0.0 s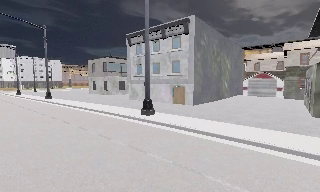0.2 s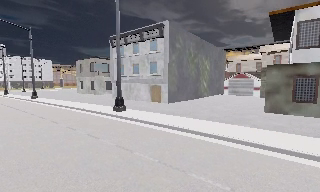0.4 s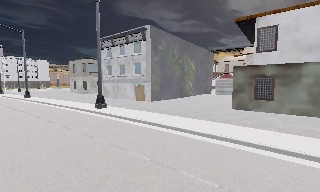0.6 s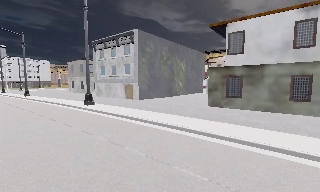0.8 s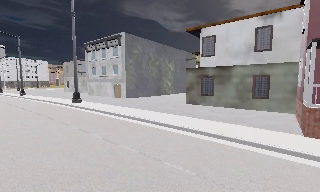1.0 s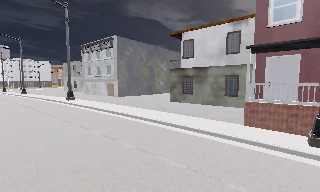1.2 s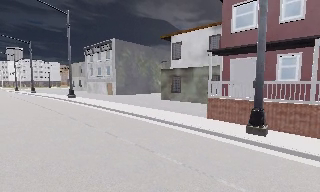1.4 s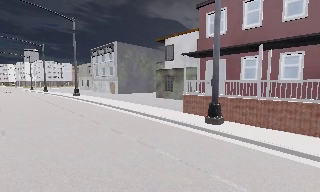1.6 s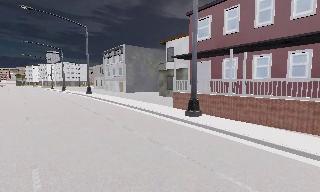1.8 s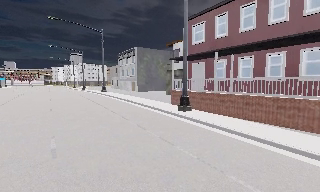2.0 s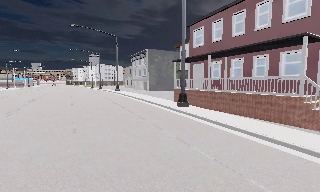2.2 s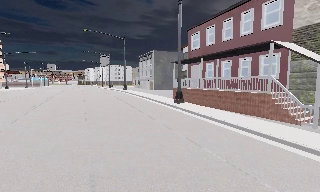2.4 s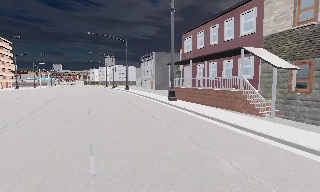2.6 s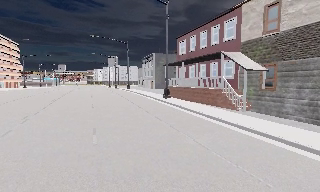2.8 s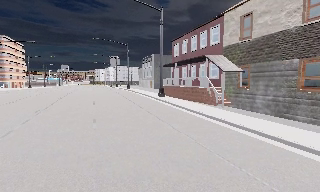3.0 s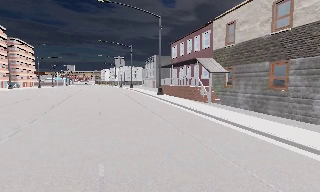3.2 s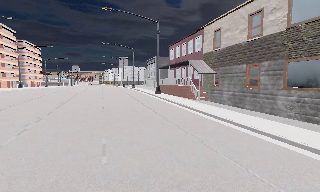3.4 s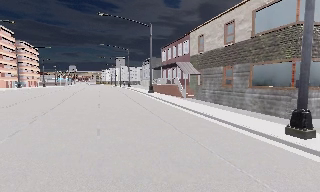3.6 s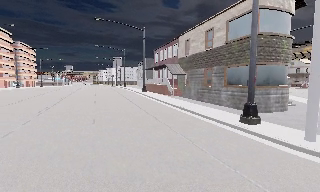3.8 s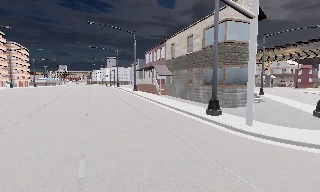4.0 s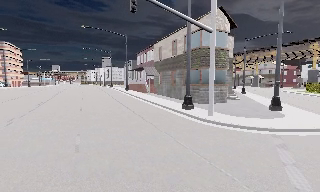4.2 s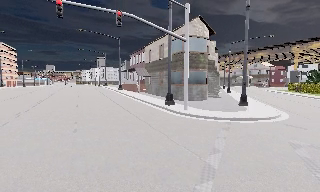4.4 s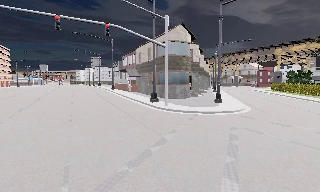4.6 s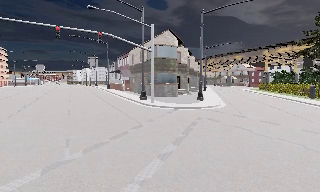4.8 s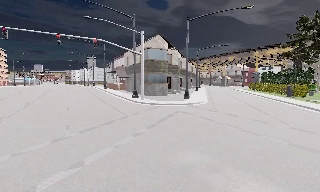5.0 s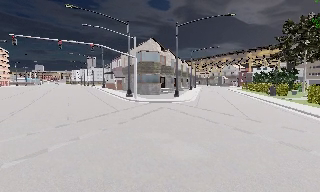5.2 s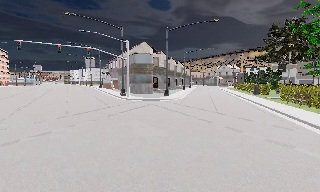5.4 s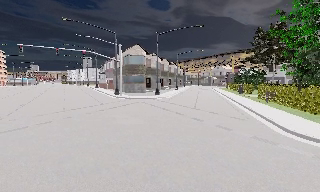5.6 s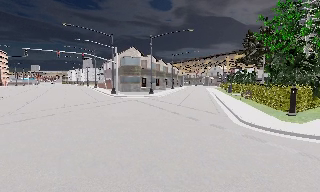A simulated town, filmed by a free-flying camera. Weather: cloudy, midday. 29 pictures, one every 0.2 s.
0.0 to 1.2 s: The camera travels to its right and backward, about 14 m, so close, fixed things drift to the left.
1.2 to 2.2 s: The camera pans to its left, which is counterclockwise from overhead, by about 25 degrees. It travels backward and to its right, about 11 m, so what stands in front gets smaller.
2.2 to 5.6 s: The camera travels backward and to its right, about 35 m, so what stands in front gets smaller.
The film runs backward here.
